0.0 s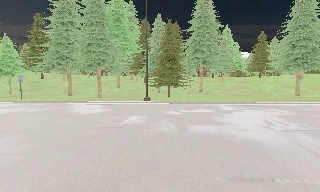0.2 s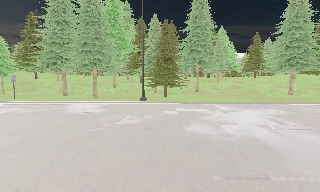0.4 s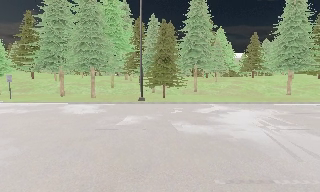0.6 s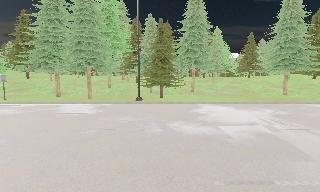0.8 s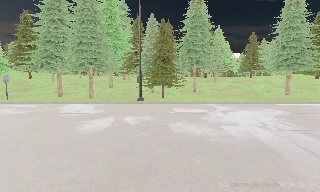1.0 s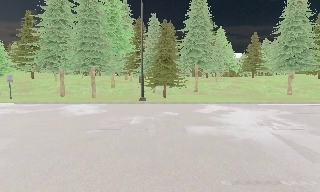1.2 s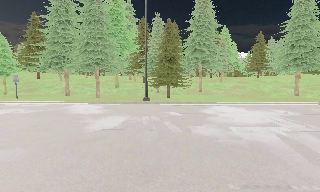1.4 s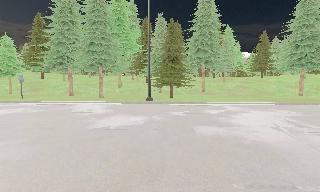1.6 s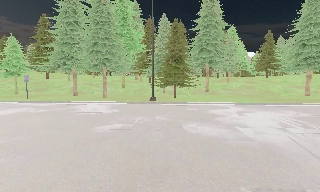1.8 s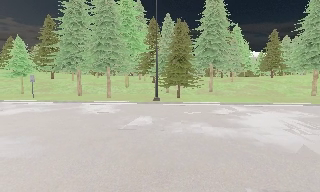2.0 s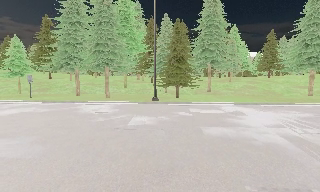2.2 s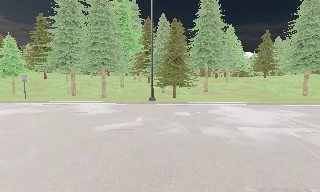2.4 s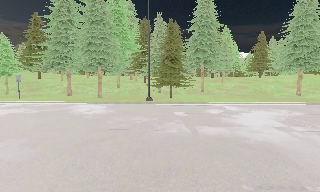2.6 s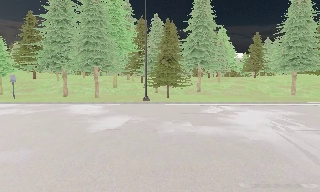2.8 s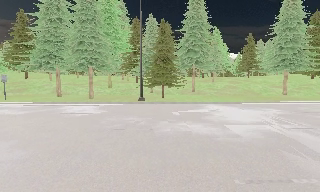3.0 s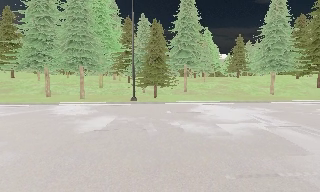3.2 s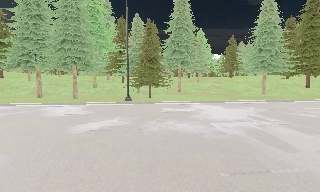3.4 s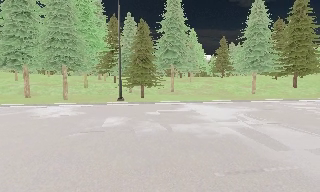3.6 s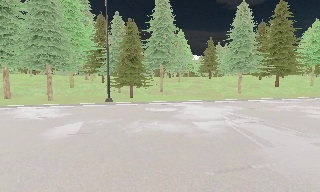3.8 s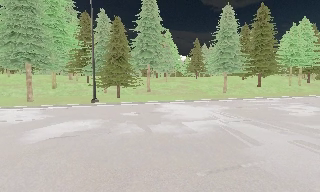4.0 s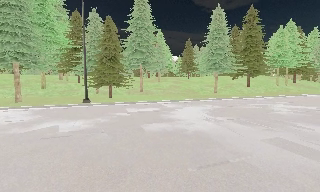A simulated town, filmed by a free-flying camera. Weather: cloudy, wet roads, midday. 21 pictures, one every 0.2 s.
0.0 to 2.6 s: The camera travels to its left, about 0.5 m.
2.6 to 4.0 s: The camera swings to its right by about 20 degrees, and the scene slides to the left.
The film runs forward here.
